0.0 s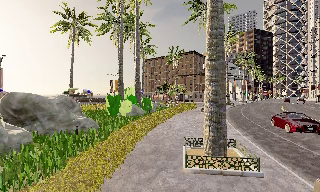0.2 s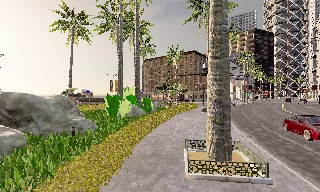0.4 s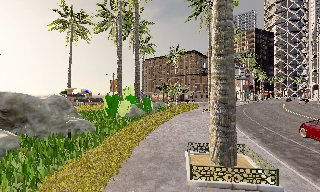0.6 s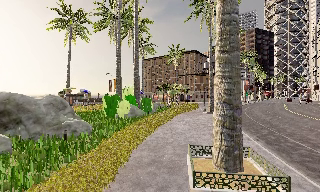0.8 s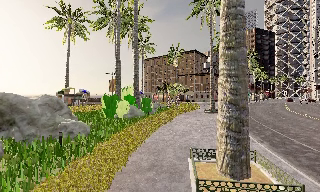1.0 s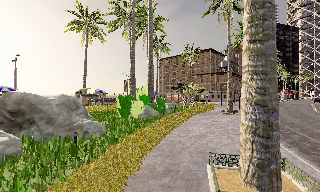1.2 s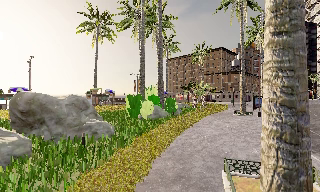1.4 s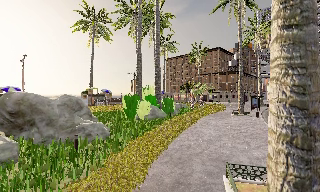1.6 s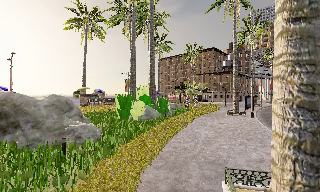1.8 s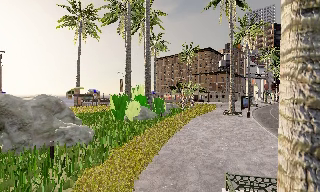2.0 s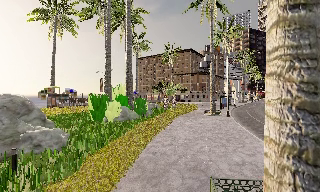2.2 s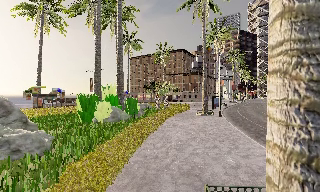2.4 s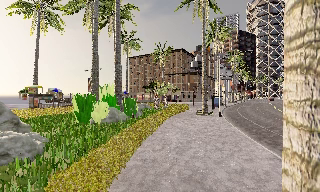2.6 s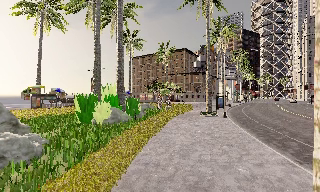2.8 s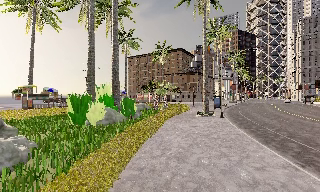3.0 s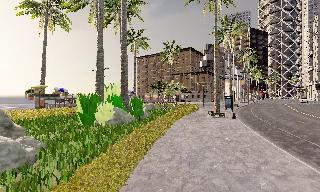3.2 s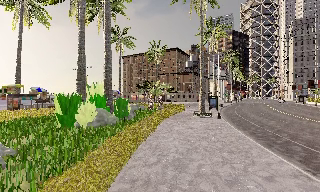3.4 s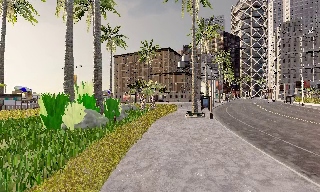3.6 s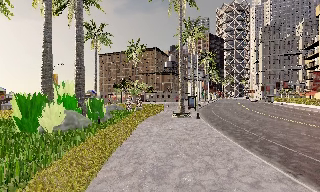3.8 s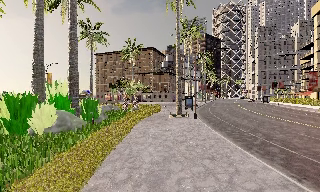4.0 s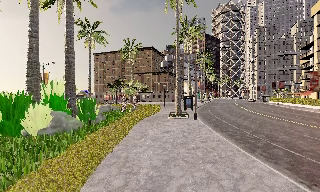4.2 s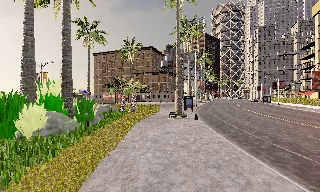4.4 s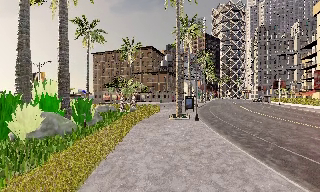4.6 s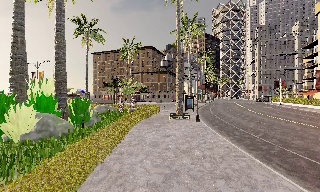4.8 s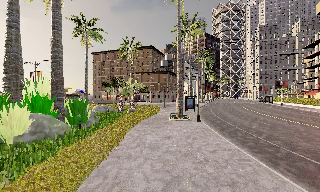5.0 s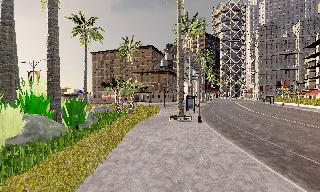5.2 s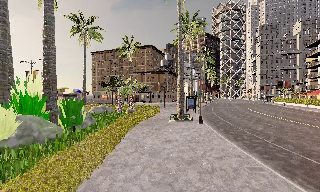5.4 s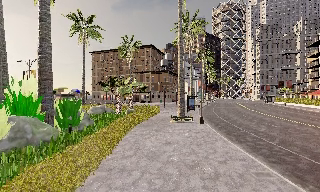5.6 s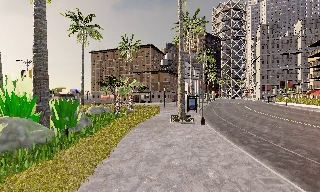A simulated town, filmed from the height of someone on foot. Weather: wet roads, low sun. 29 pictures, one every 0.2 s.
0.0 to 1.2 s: The camera travels forward, about 2.5 m, so what stands in front looms larger.
1.2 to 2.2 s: The scene slides to the left, as the camera pans about 15 degrees to its right. It travels forward, about 2 m, so what stands in front looms larger.
2.2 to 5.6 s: The camera swings to its right by about 10 degrees, and the scene slides to the left. It travels forward, about 7 m, so what stands in front looms larger.
The film runs forward here.
